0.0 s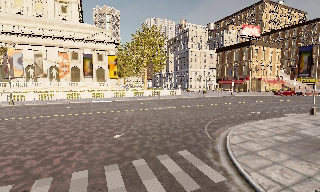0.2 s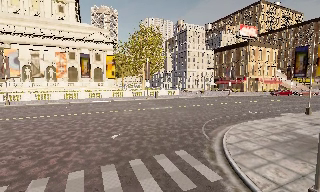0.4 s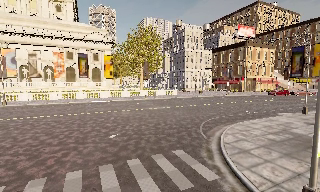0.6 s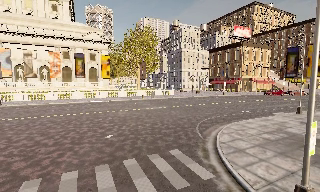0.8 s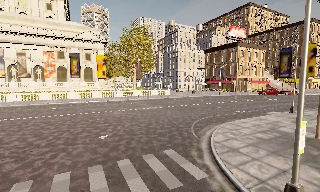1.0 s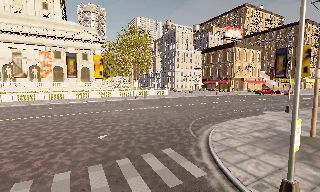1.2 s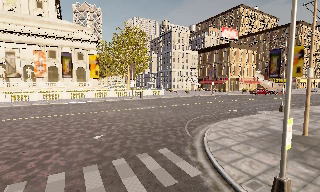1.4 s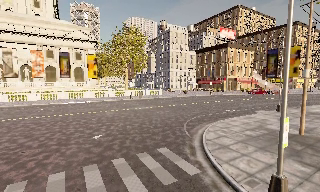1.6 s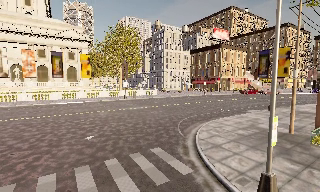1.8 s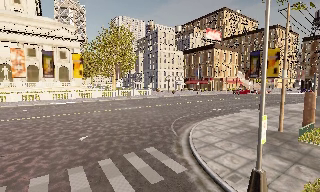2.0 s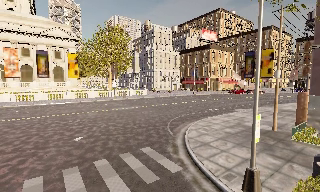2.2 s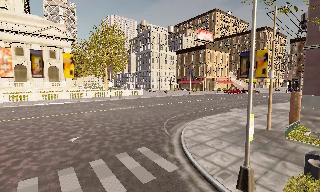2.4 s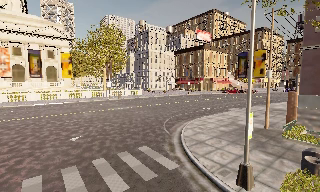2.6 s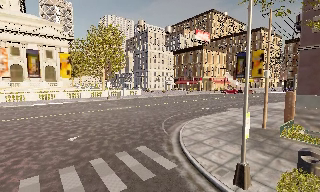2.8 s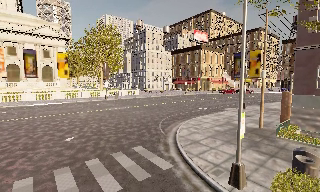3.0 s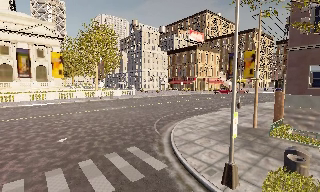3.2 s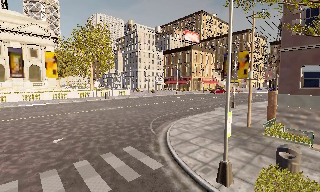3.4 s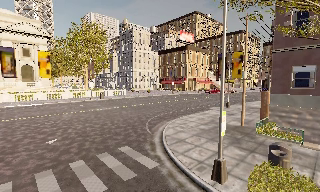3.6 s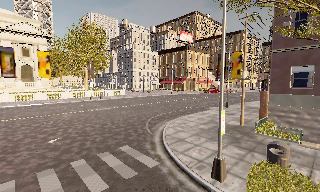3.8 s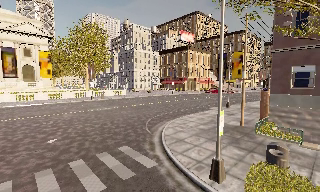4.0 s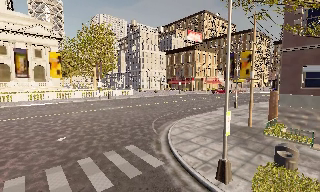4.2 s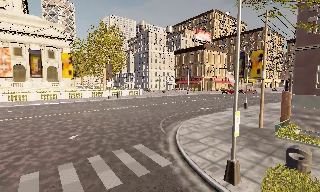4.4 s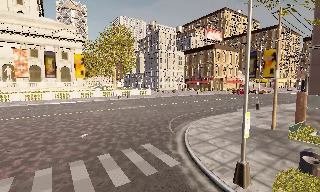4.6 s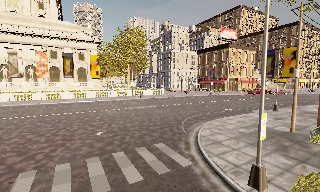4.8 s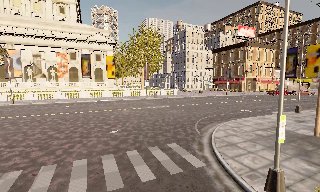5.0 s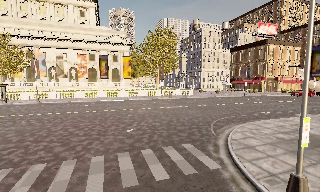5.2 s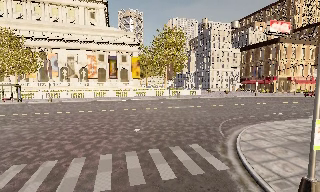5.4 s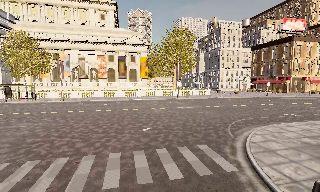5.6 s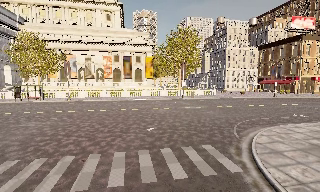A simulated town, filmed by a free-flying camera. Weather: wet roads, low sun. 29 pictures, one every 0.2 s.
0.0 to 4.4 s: The camera swings to its right by about 10 degrees, and the scene slides to the left. It travels backward and to its right, about 1 m, so what stands in front gets smaller.
4.4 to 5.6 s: The camera swings to its left by about 25 degrees, and the scene slides to the right.
The film runs backward here.
